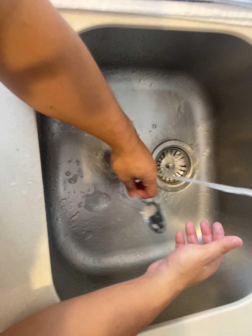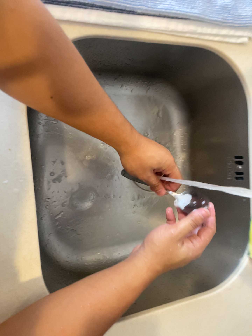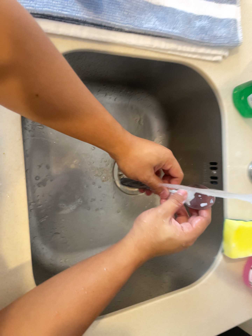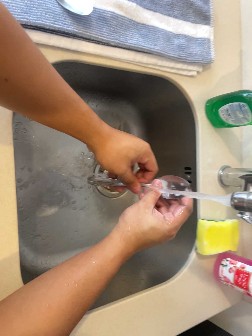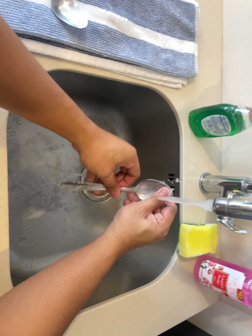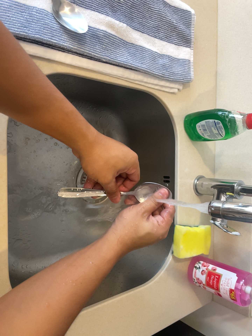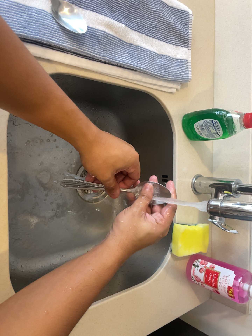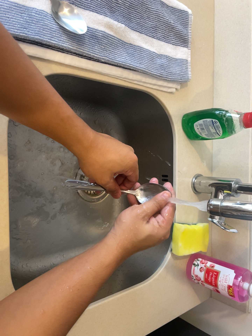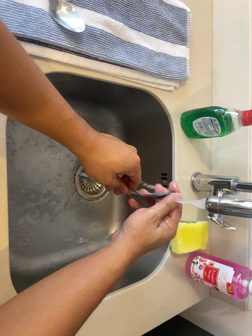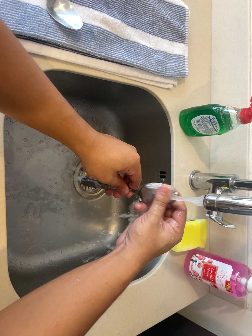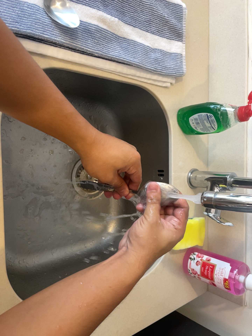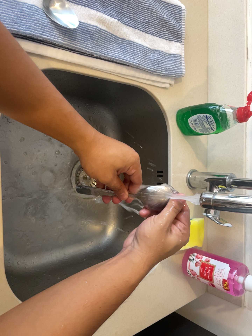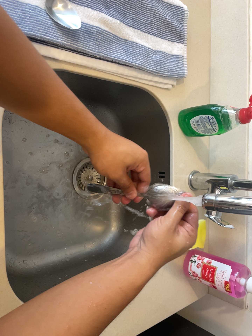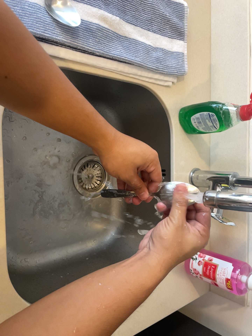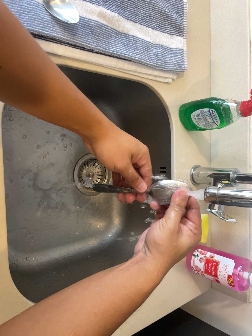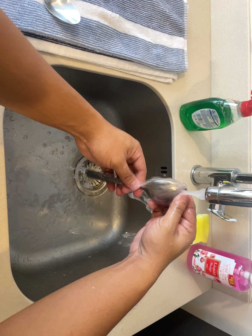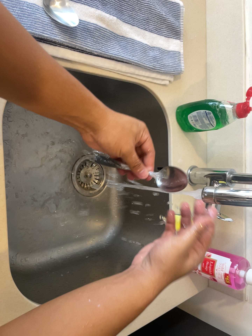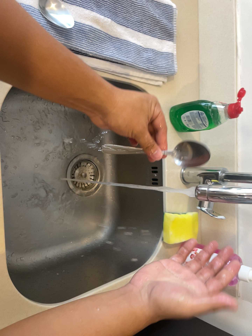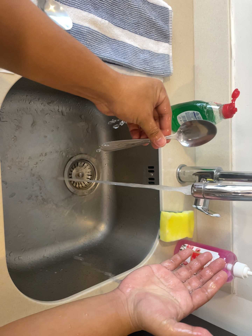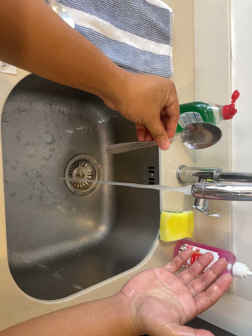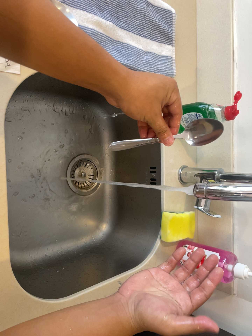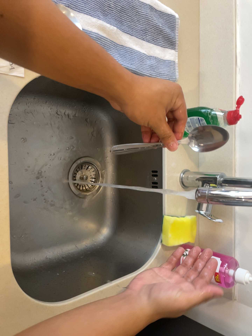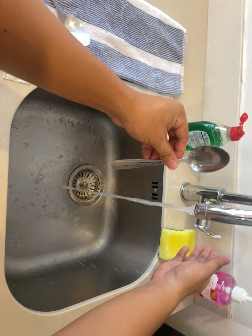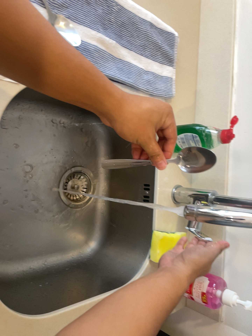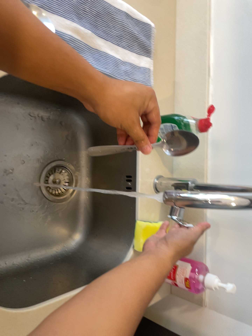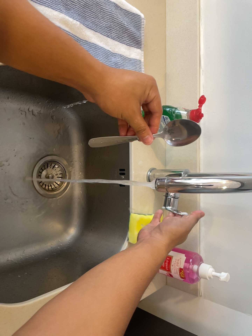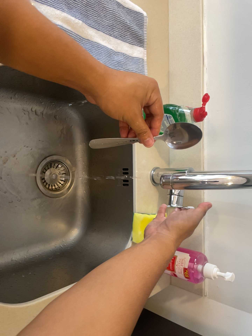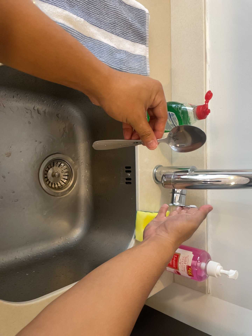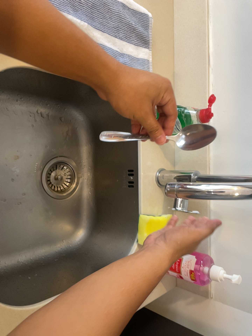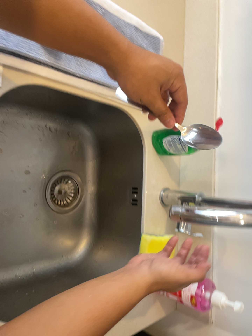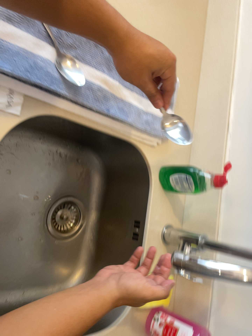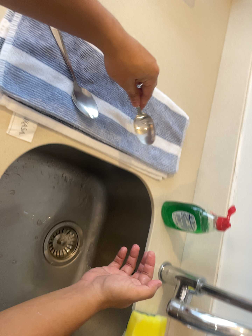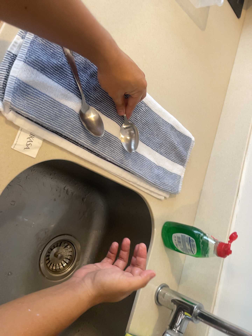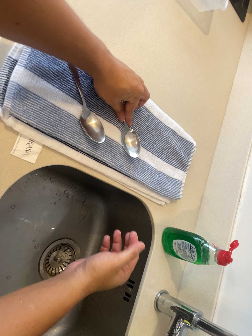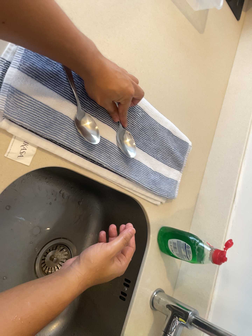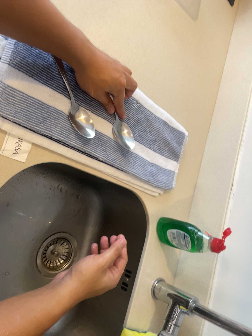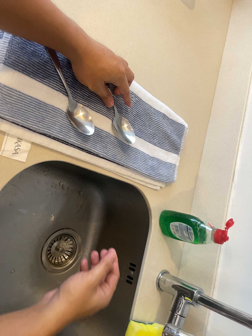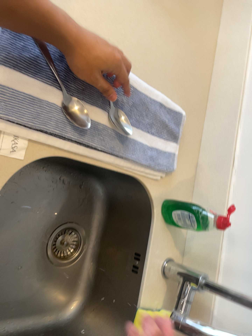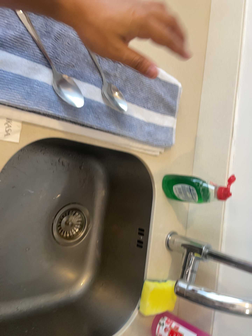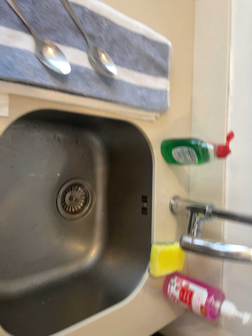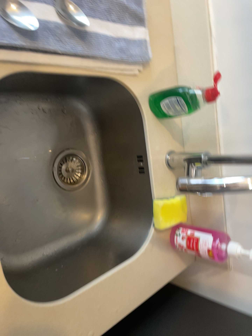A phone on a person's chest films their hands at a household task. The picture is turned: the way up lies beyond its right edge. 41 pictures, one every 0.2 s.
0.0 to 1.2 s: The camera swings to its right by about 25 degrees, and the scene slides to the left. It travels backward and to its left, about 14 cm, so what stands in front gets smaller.
1.2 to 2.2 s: The camera keeps its place and its aim.
2.2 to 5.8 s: The camera shifts only a little, or ends up much as it began.
5.8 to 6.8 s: The camera travels toward the top of its view, about 8 cm, so close, fixed things drift downward. Its aim tips toward the top of its view by about 10 degrees, and the scene shifts downward. It rolls about its line of sight by about 15 degrees, and the scene rotates clockwise.
6.8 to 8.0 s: The camera's aim tips toward the bottom of its view by about 20 degrees, and the scene shifts upward. It rolls about its line of sight by about 25 degrees, and the scene rotates counterclockwise.
The film runs forward here.
